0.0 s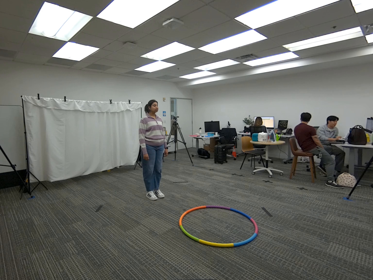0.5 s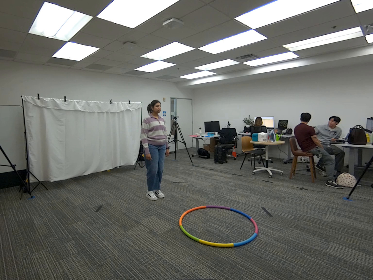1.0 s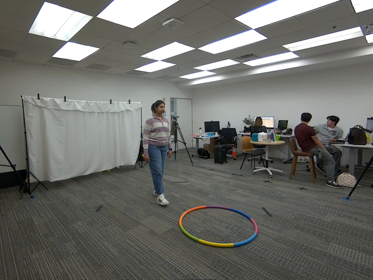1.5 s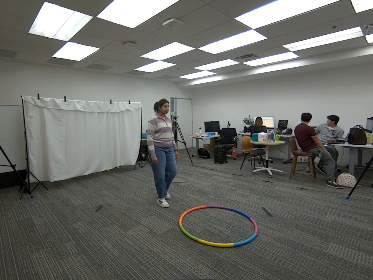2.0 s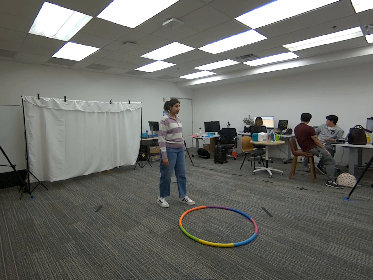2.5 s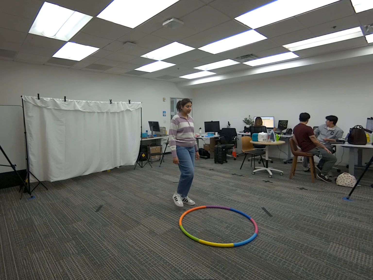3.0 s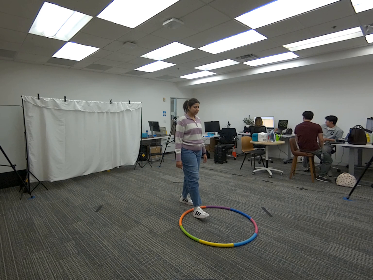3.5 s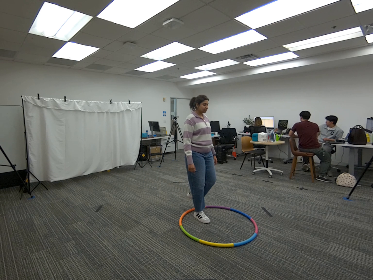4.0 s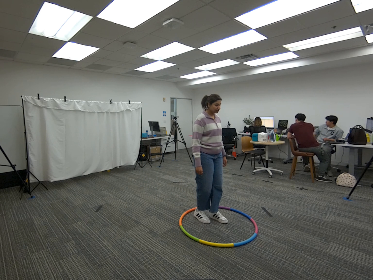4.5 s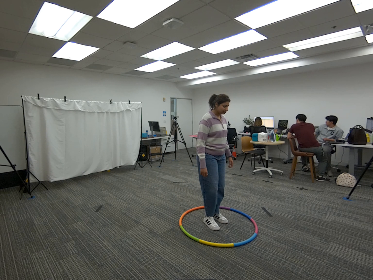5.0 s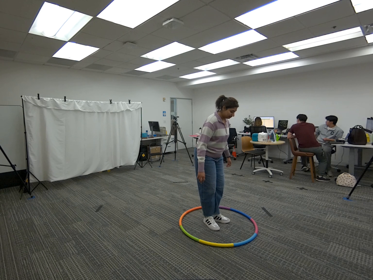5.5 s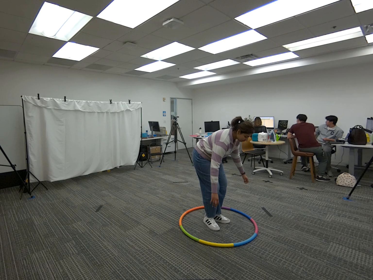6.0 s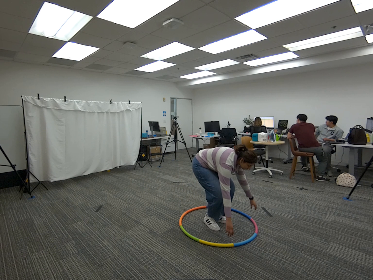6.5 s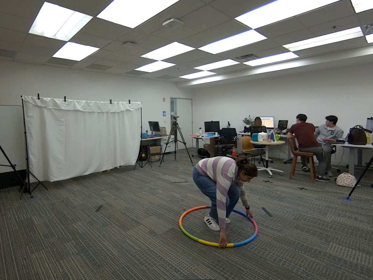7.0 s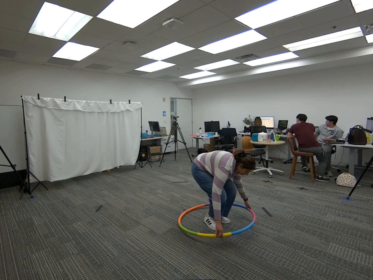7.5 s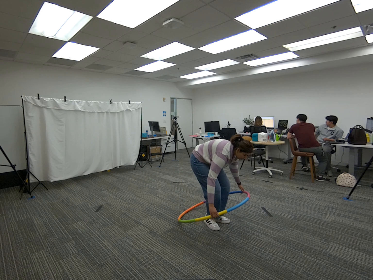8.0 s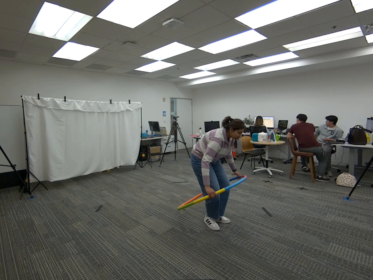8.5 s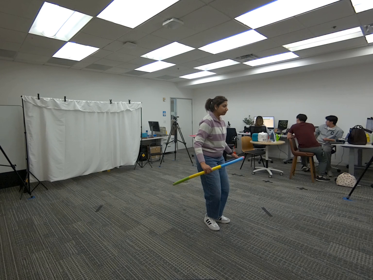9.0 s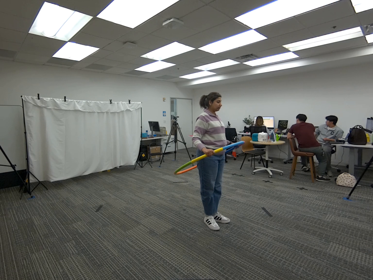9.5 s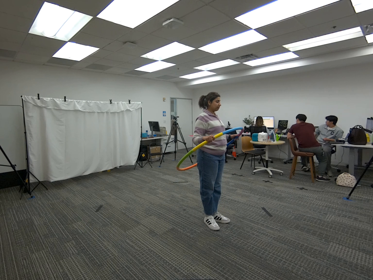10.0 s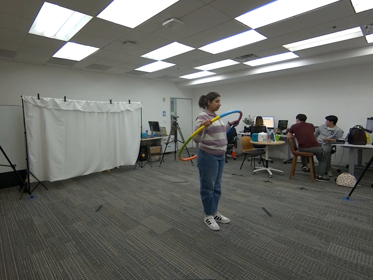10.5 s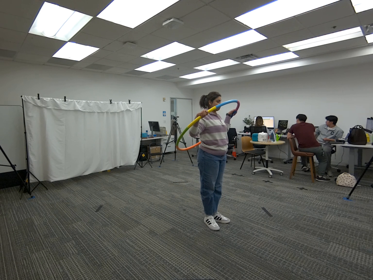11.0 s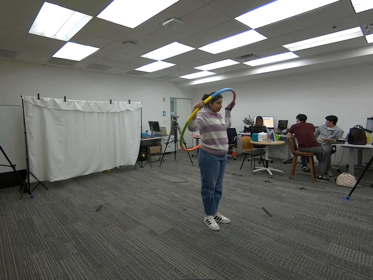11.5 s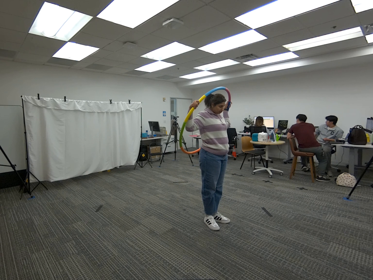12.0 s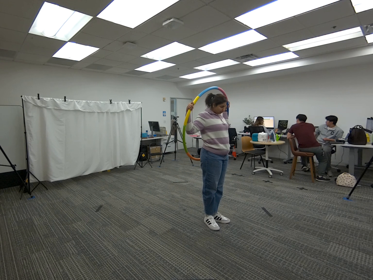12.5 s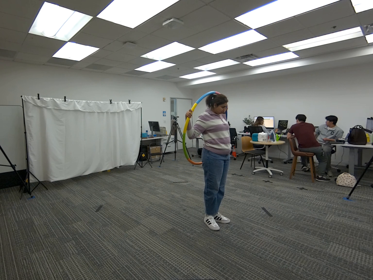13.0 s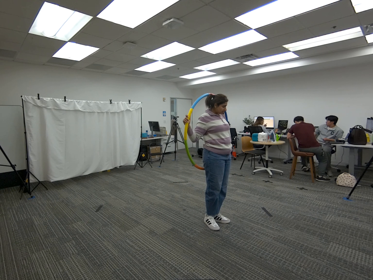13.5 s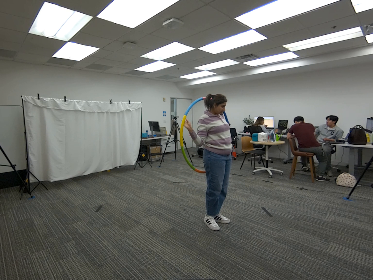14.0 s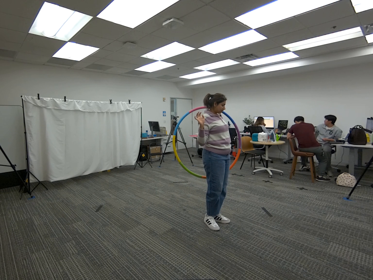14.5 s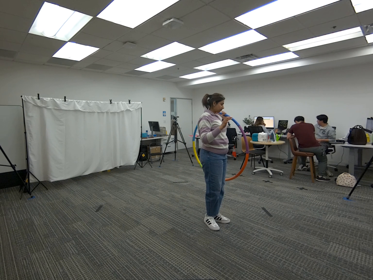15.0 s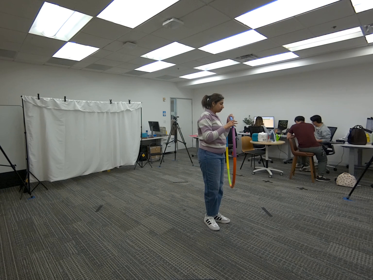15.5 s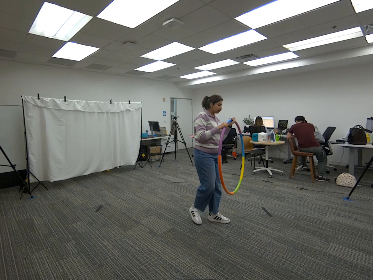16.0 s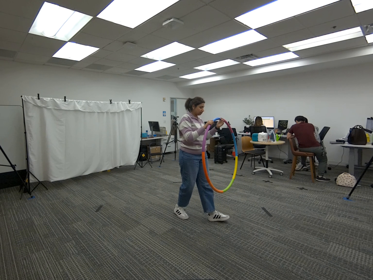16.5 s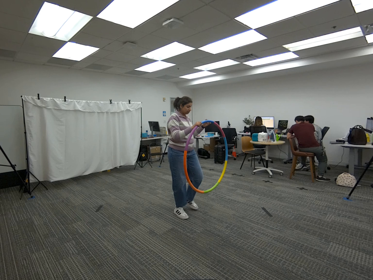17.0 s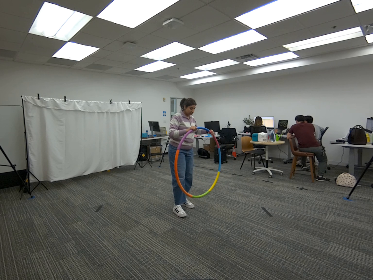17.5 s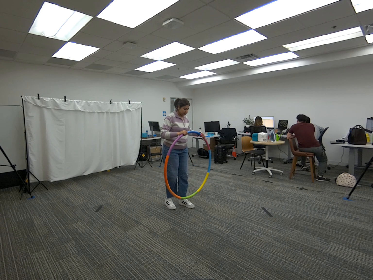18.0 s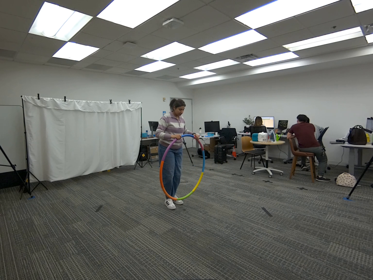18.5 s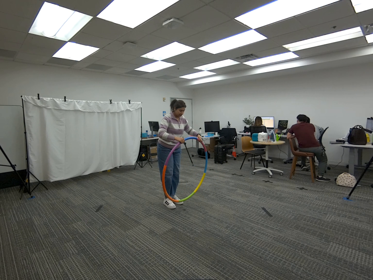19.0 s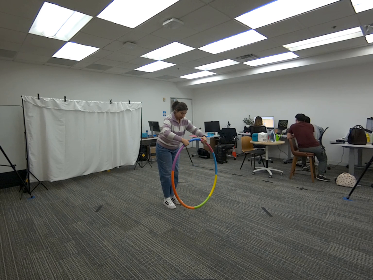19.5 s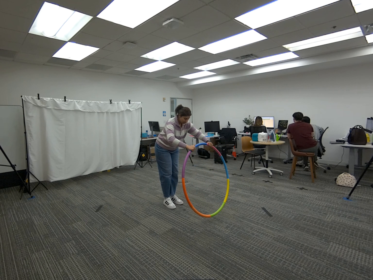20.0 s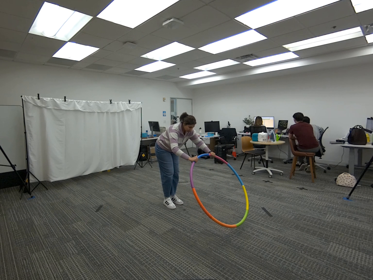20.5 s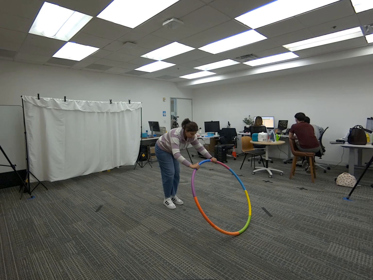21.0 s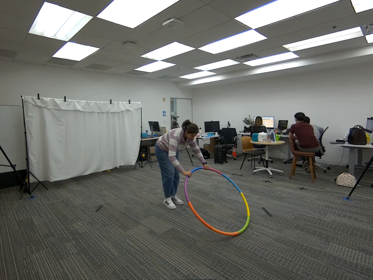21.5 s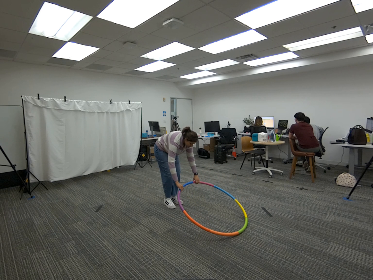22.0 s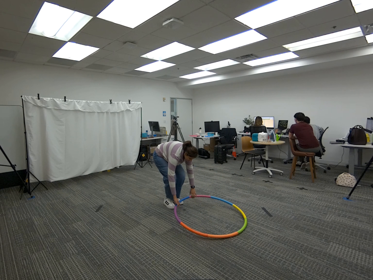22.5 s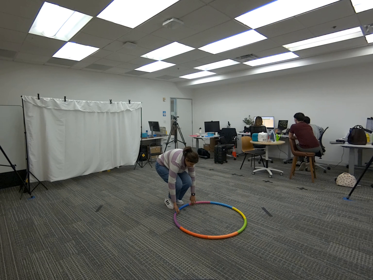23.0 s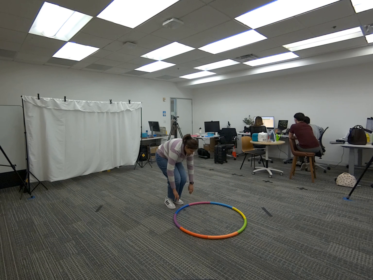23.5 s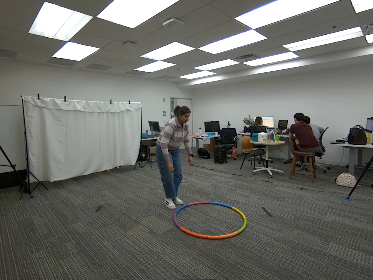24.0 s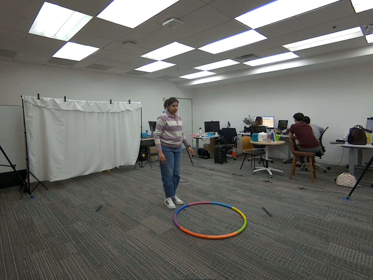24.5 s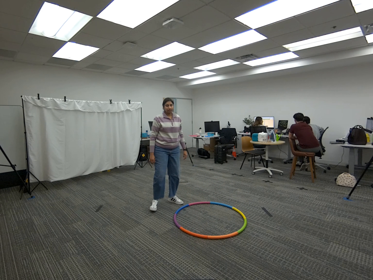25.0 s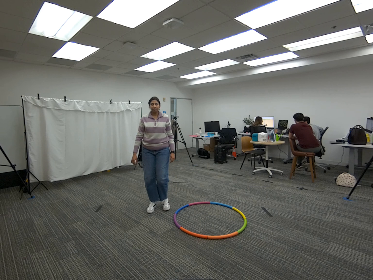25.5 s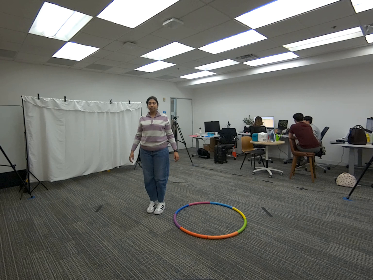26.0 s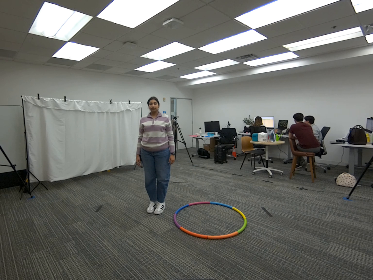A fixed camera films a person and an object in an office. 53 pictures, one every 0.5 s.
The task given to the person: Walk over to the hula hoop on the floor and step inside the hula hoop. Lift the hula hoop over your entire body and place back on the floor when done.
